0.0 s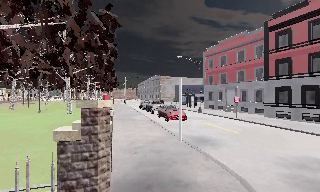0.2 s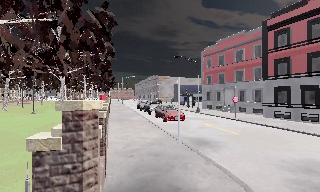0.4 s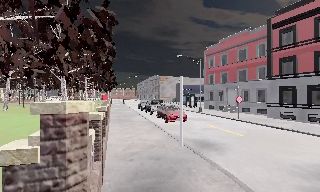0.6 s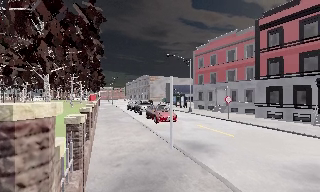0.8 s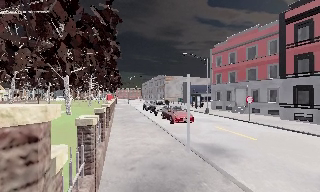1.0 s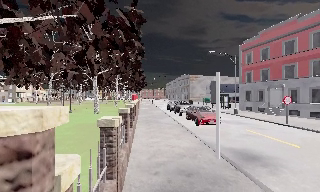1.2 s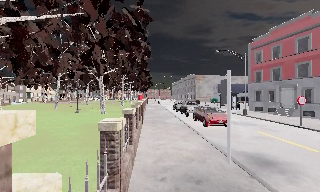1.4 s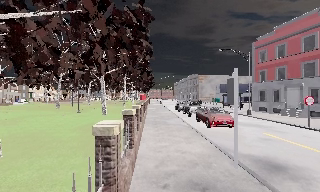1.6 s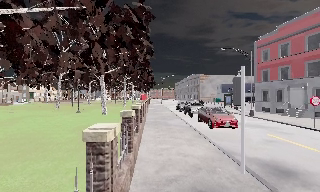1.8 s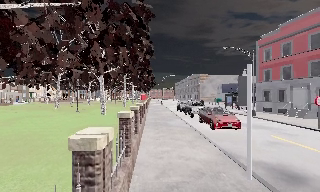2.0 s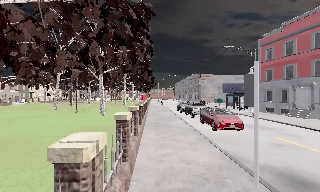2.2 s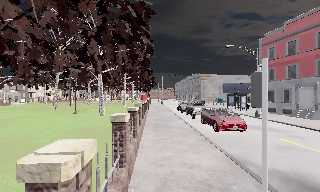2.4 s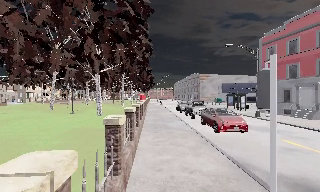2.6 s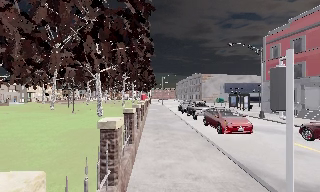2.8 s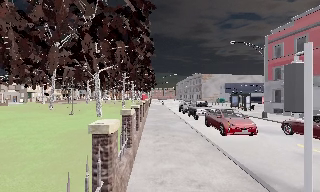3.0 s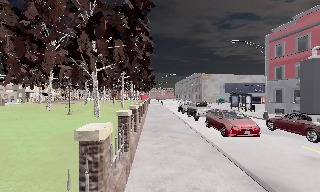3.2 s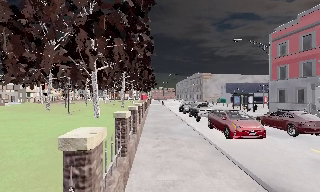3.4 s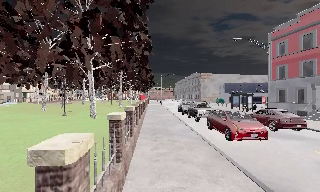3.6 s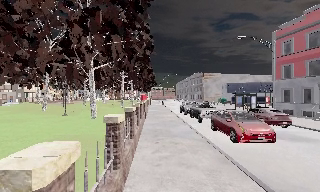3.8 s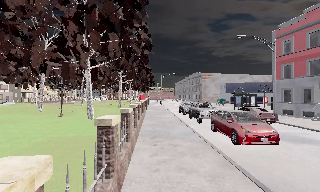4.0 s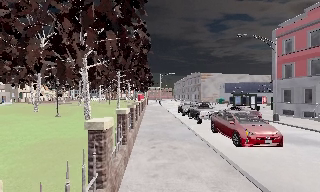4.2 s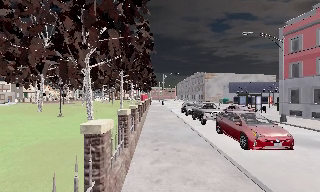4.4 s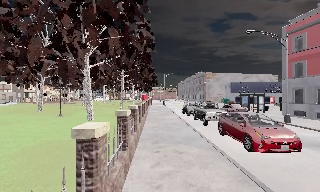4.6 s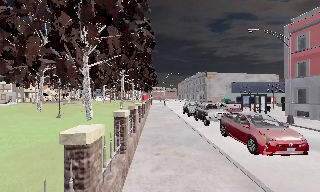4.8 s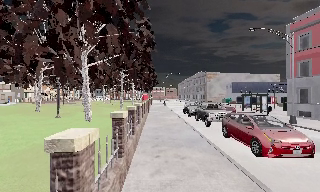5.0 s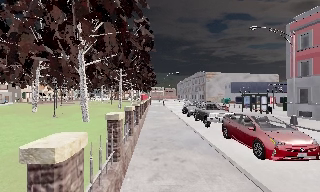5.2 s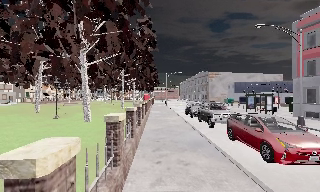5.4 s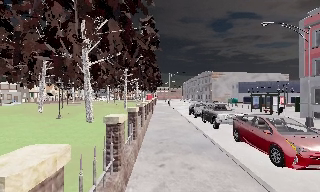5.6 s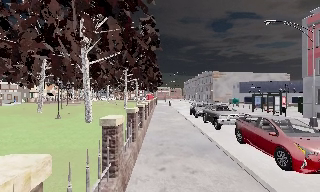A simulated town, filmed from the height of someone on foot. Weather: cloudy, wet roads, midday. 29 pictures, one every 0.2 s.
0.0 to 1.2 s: The scene slides to the right, as the camera pans about 10 degrees to its left. It travels forward, about 2 m, so what stands in front looms larger.
1.2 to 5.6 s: The camera travels forward, about 7 m, so what stands in front looms larger.
The film runs forward here.
